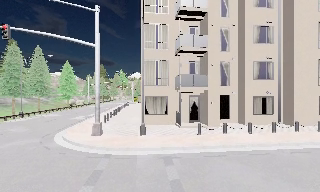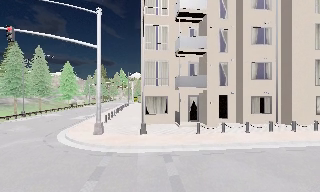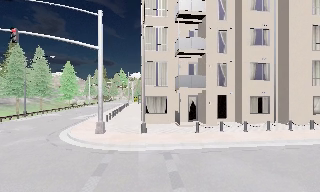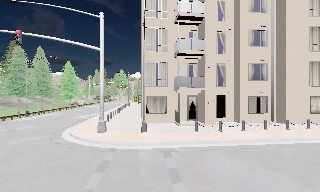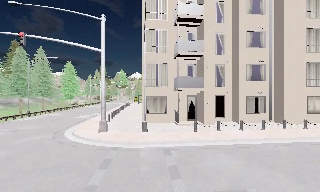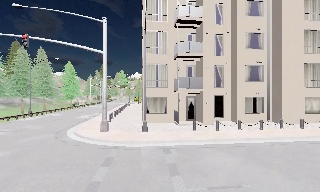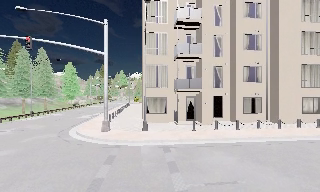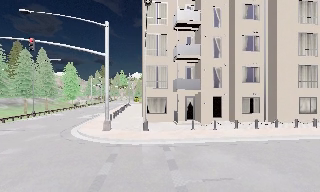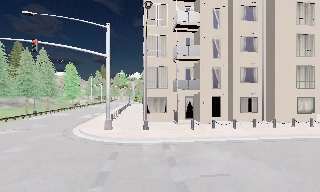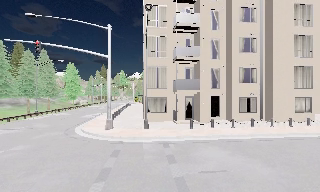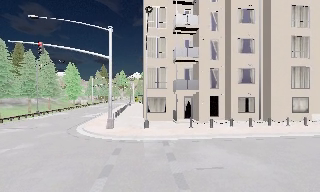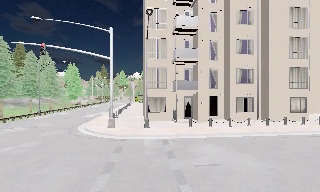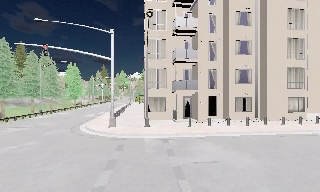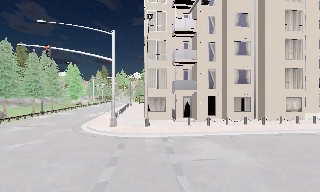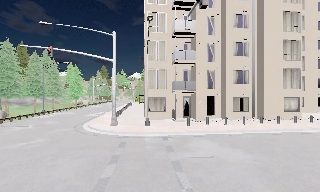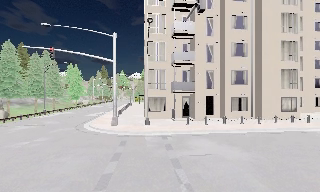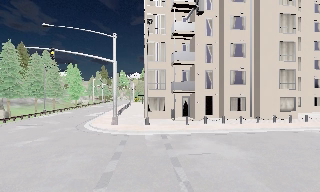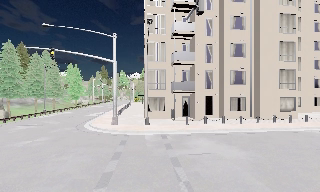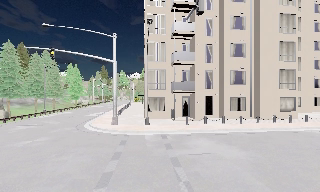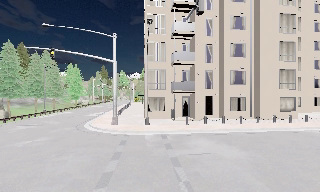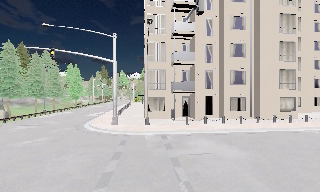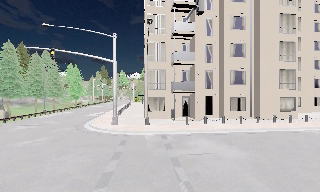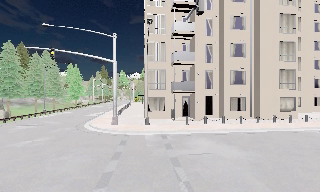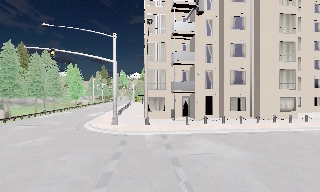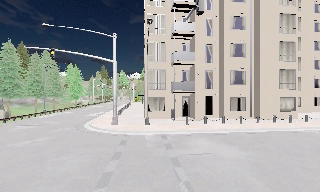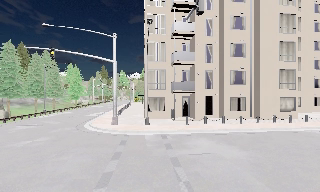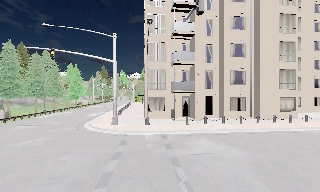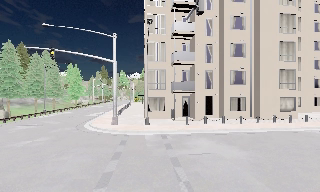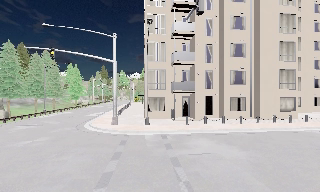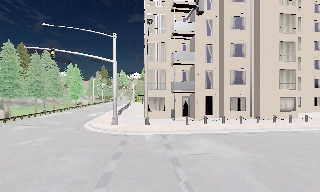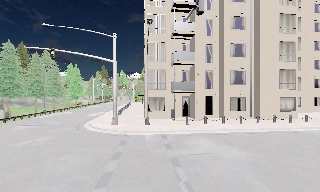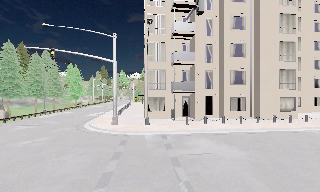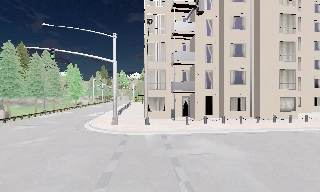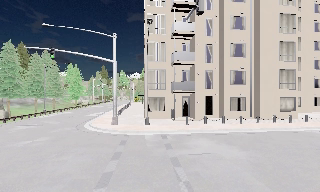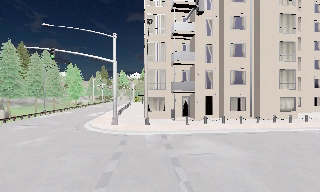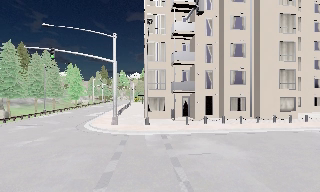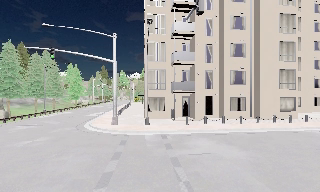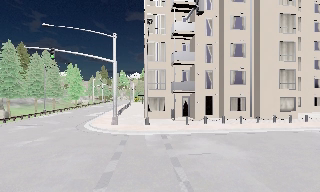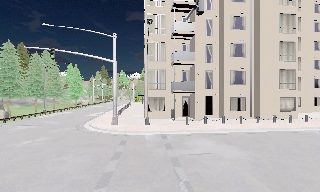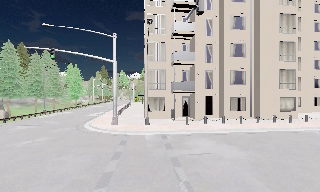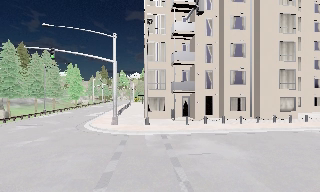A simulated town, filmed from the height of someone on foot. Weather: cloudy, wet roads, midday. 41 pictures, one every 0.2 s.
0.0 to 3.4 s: The camera travels backward, about 4 m, so what stands in front gets smaller.
3.4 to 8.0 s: The camera keeps its place and its aim.
The film runs backward here.
